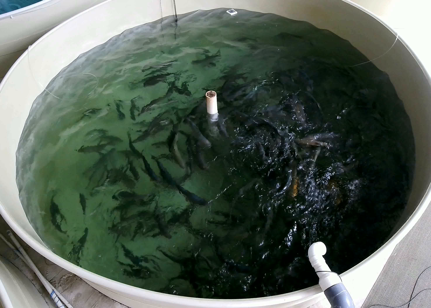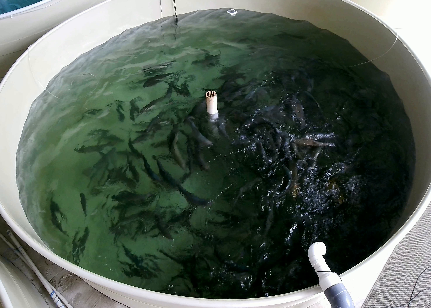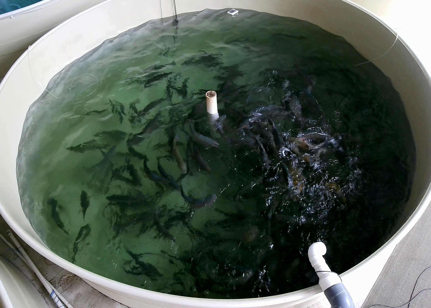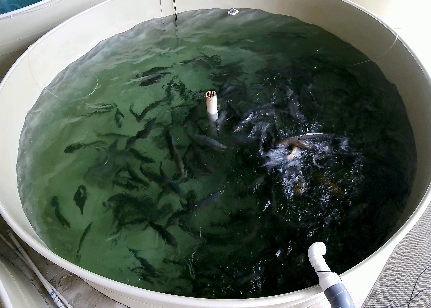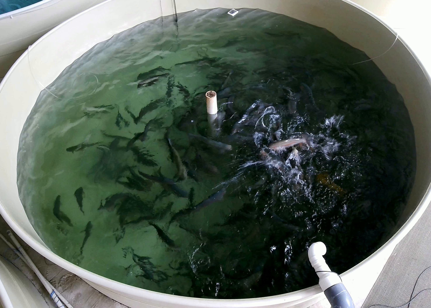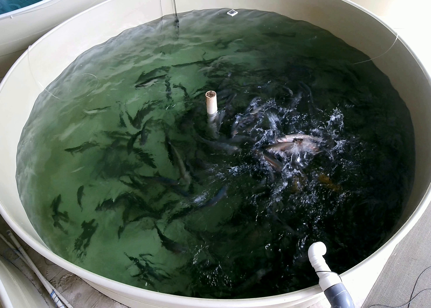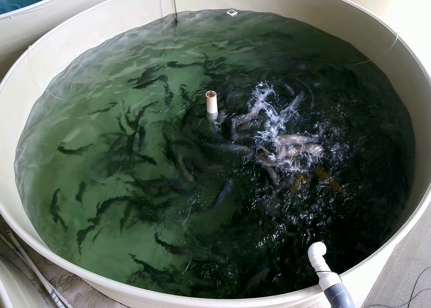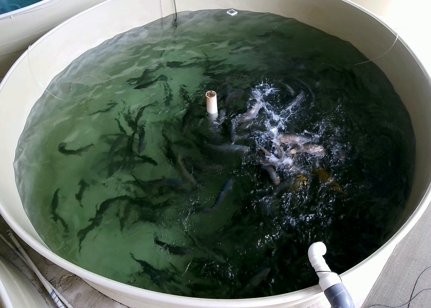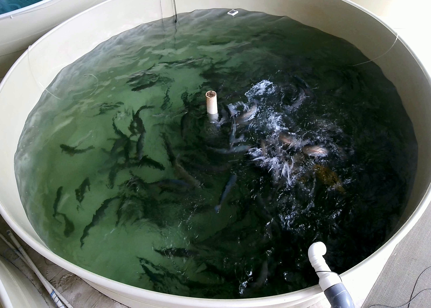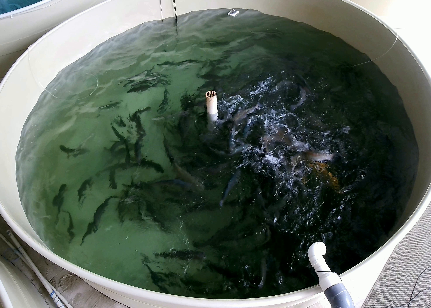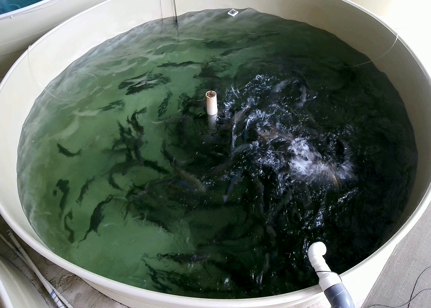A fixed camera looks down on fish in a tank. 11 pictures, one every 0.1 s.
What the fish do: Strong feeding.
